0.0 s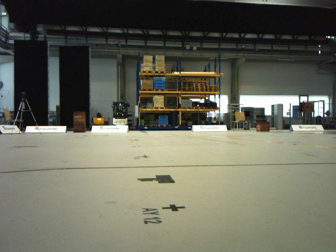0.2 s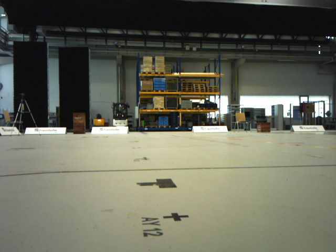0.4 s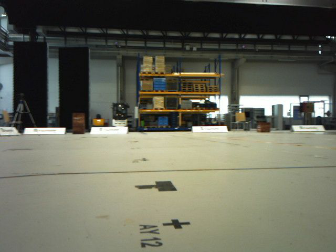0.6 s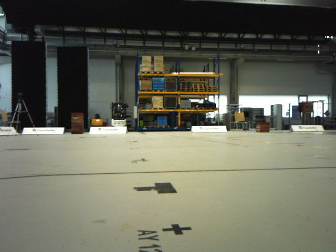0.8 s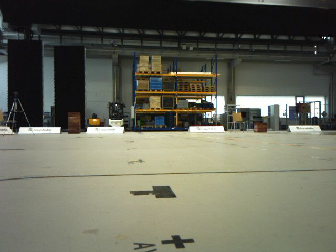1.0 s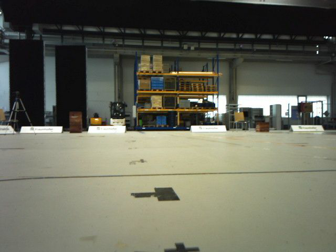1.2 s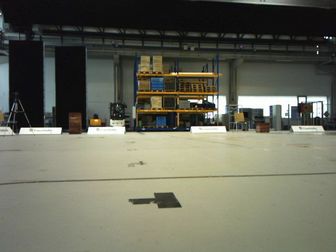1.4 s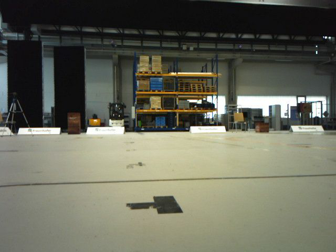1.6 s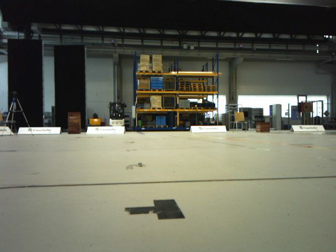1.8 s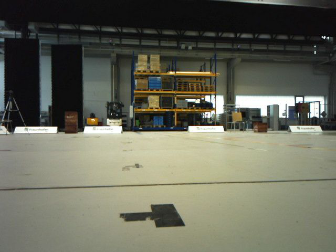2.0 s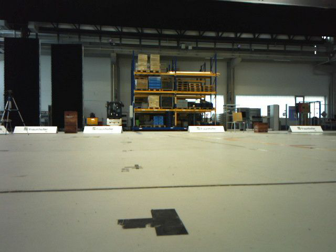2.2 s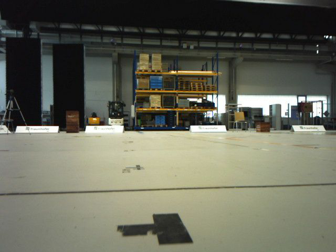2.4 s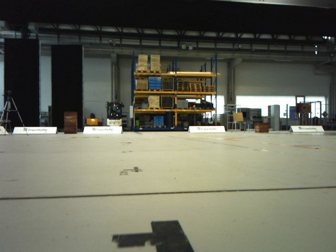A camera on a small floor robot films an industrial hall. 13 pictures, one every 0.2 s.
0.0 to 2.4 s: The camera travels forward, about 0.5 m, so what stands in front looms larger.
The film runs forward here.
